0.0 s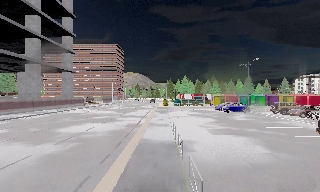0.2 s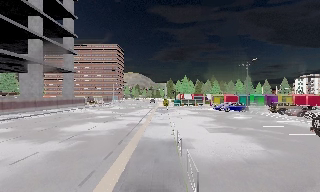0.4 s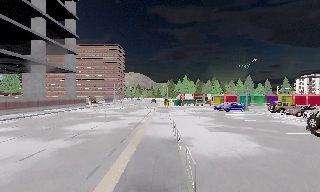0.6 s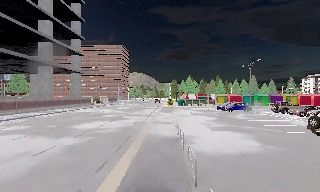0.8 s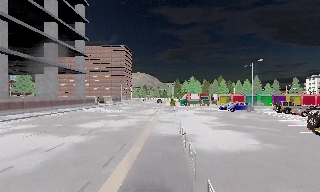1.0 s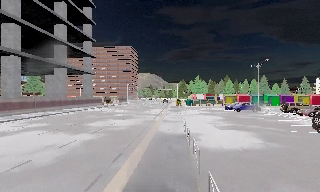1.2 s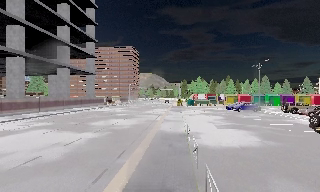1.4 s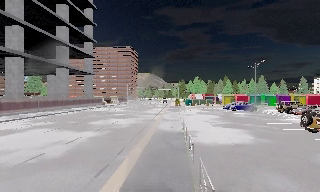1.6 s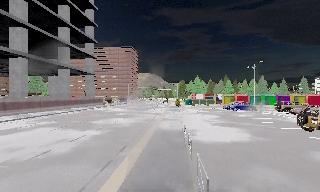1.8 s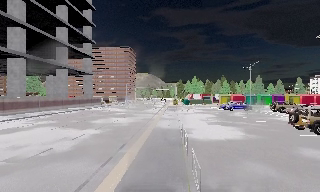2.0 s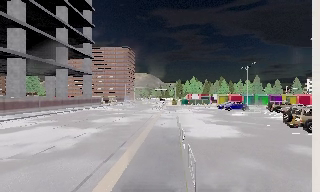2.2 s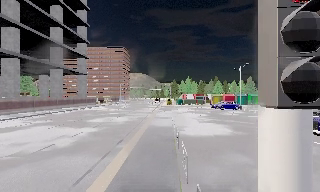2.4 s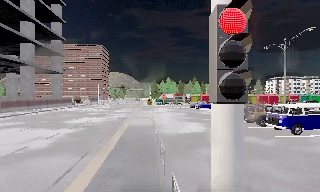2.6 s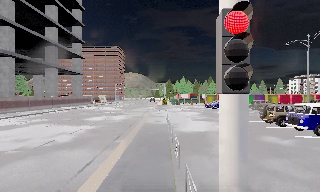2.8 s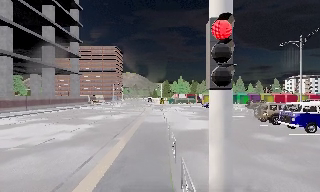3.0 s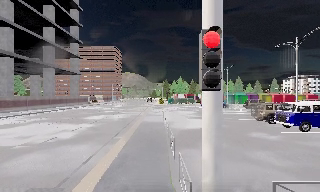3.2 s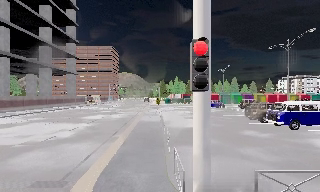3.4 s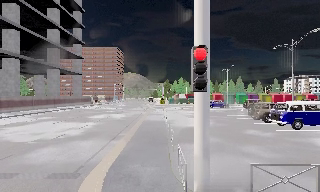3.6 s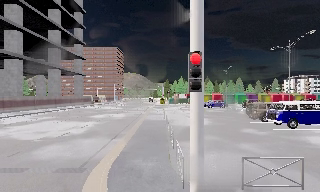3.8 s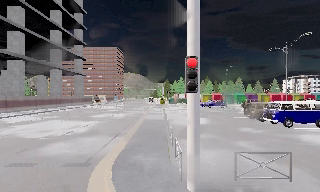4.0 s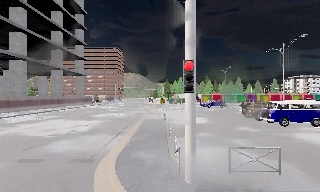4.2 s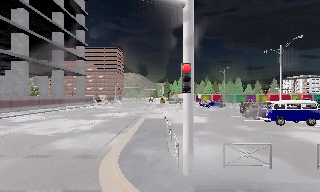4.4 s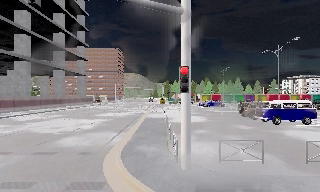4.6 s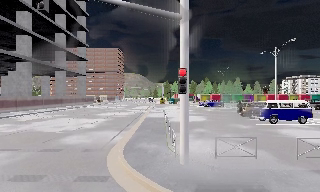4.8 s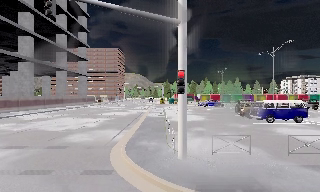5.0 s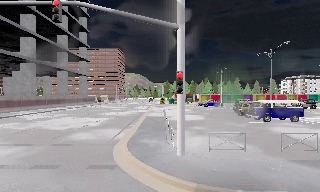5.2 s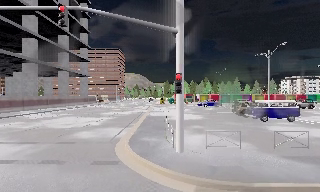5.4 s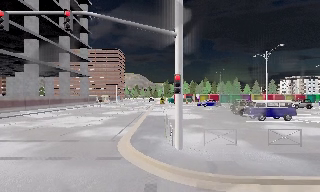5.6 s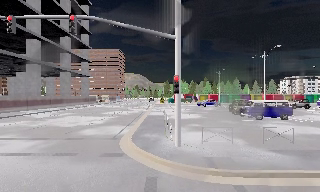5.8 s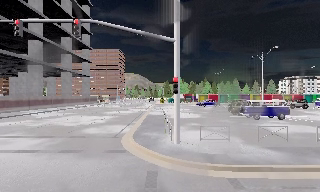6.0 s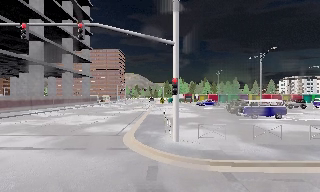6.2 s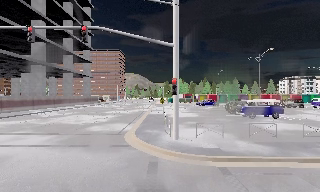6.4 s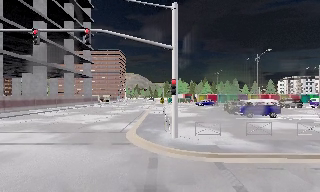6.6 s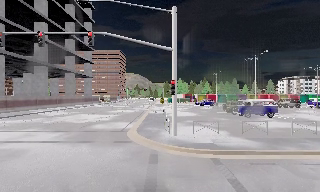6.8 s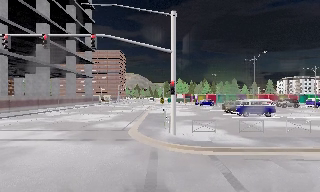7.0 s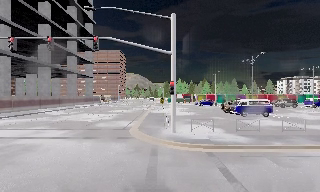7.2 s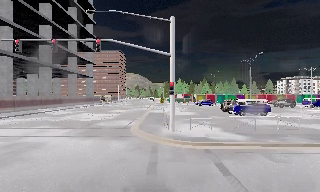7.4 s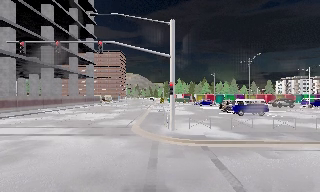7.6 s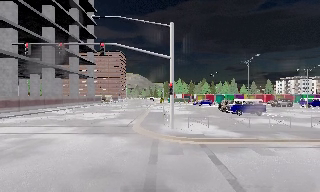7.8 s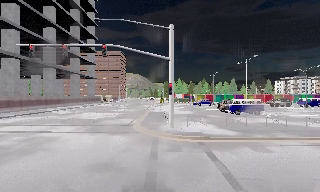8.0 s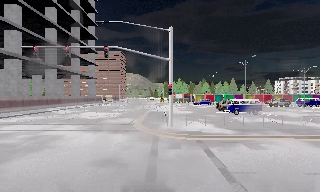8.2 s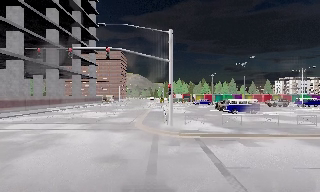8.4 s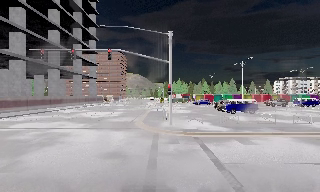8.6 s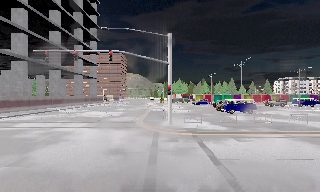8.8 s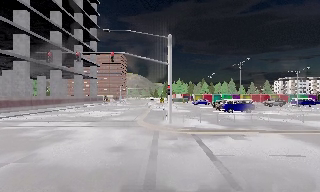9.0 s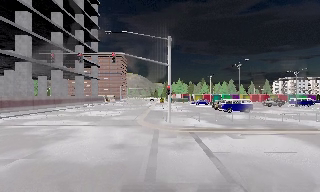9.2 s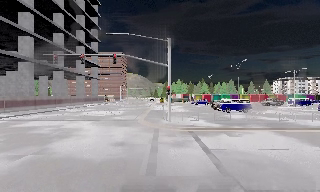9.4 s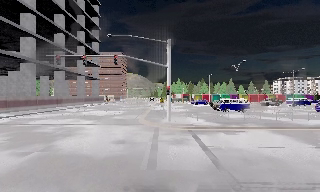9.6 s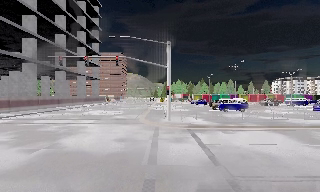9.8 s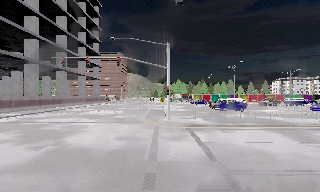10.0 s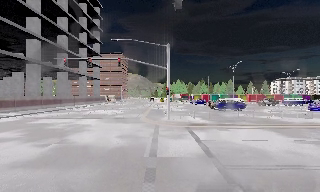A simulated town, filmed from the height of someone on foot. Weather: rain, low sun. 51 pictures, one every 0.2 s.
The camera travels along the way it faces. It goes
backward.
0.0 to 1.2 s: The camera travels backward, about 2.5 m, so what stands in front gets smaller.
1.2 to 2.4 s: The scene slides to the left, as the camera pans about 10 degrees to its right. It travels backward, about 2.5 m, so what stands in front gets smaller.
2.4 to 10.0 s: The camera travels backward, about 15 m, so what stands in front gets smaller.
The film runs backward here.
